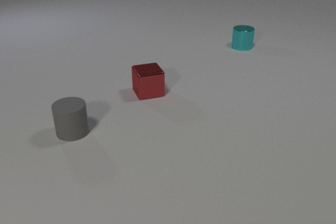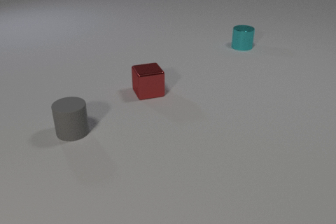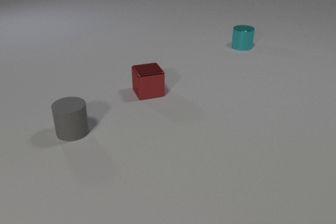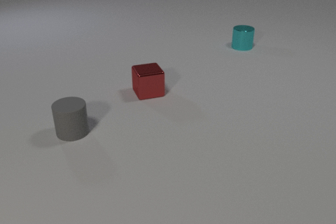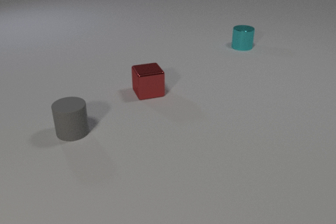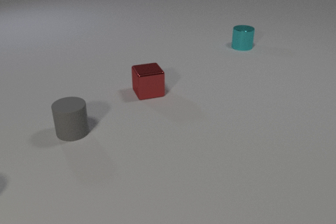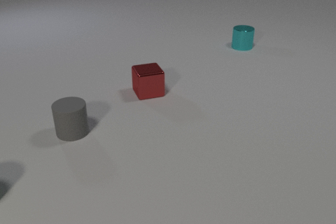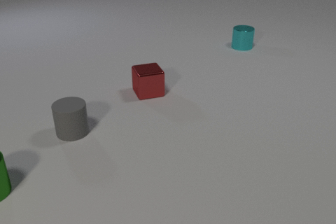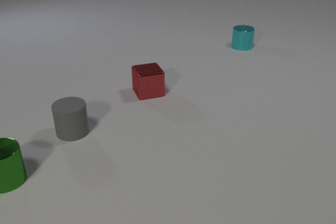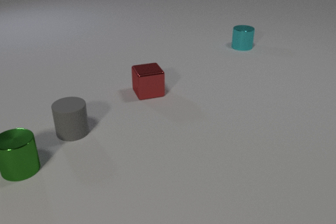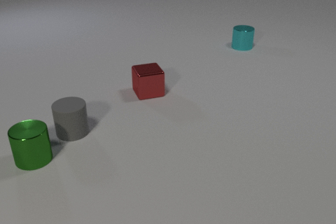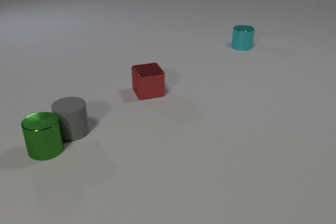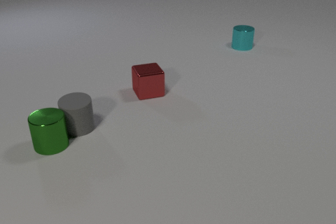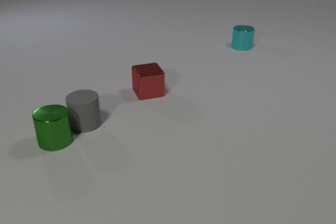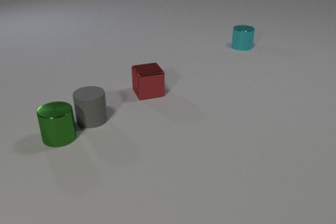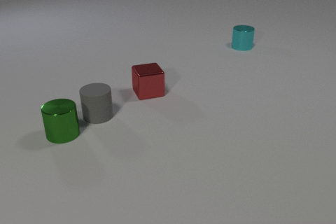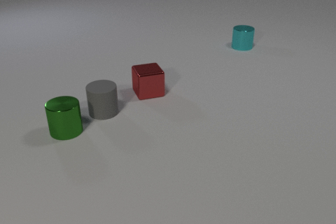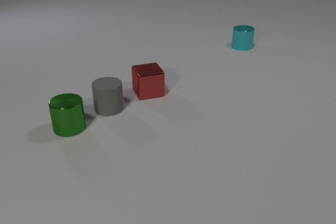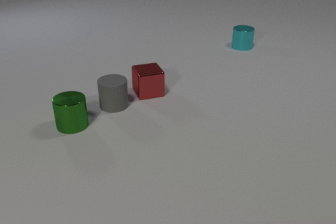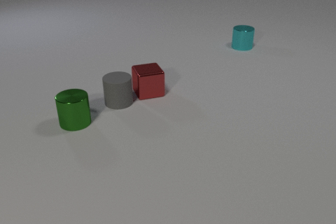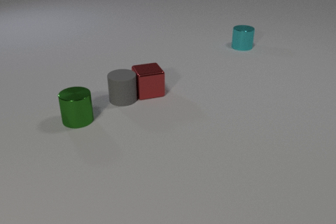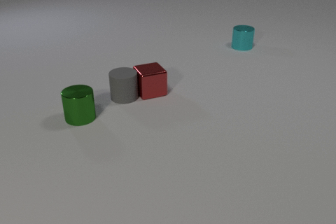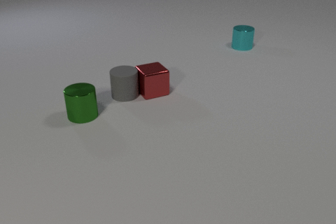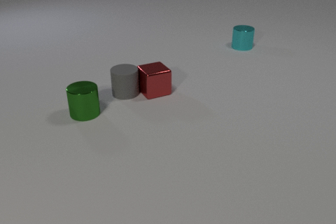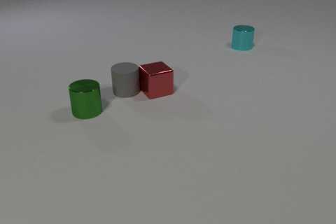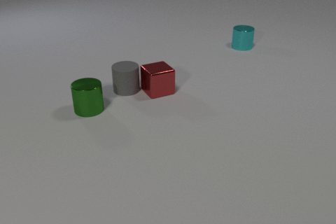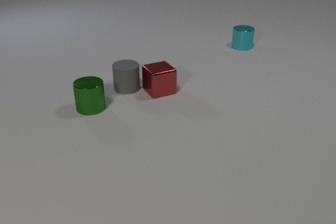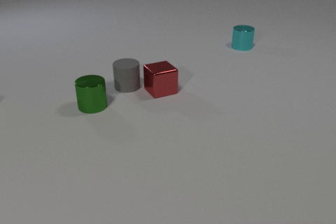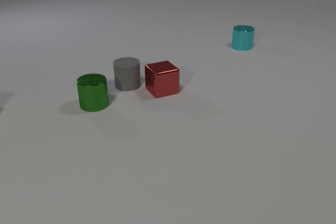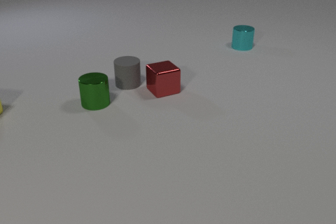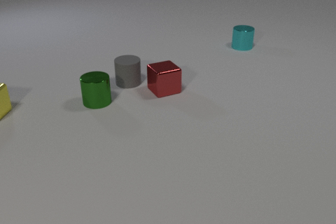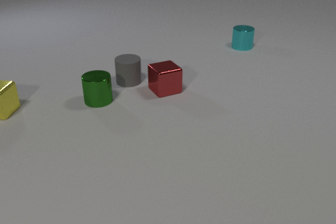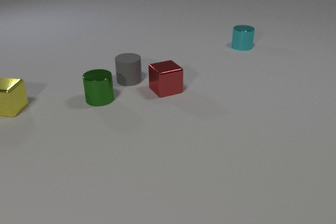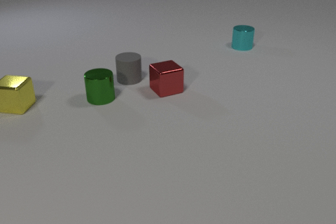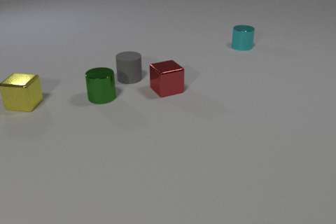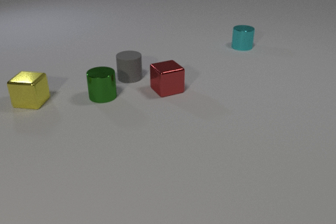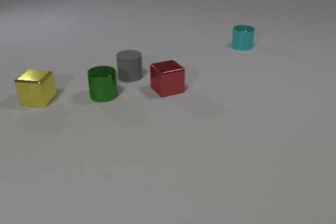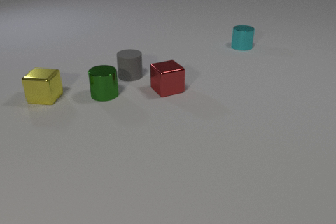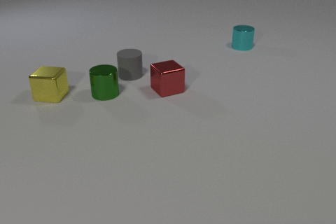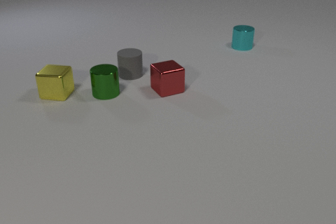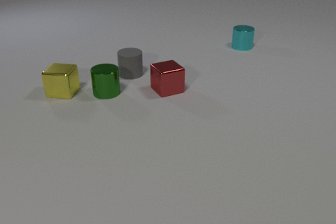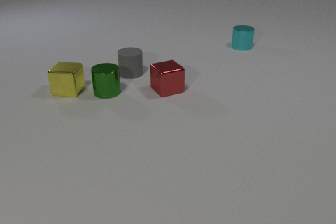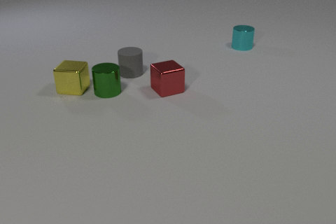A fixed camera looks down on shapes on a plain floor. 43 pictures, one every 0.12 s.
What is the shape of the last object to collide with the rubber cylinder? cube.
What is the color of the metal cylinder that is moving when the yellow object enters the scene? green.
How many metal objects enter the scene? 2.
0.00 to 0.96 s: The green metal cylinder comes in at the left edge, slides to the right and away from the camera.
0.96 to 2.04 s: The green metal cylinder slides away from the camera and to the right. The gray rubber cylinder slides away from the camera and to the right. The green metal cylinder and the gray rubber cylinder collide.
2.04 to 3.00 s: The green metal cylinder slides away from the camera and to the right. The gray rubber cylinder slides away from the camera and to the right. The red metal cube slides to the right. The gray rubber cylinder and the red metal cube collide.
3.00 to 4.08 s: The green metal cylinder slides away from the camera and to the right. The gray rubber cylinder slides away from the camera. The red metal cube slides to the right. The yellow metal cube comes in at the left edge, slides to the right.
4.08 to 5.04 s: The green metal cylinder slides away from the camera and to the right. The gray rubber cylinder slides away from the camera. The yellow metal cube slides to the right and away from the camera.
